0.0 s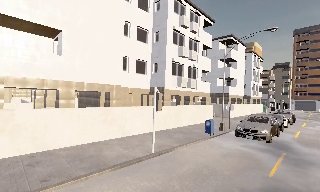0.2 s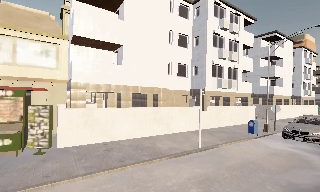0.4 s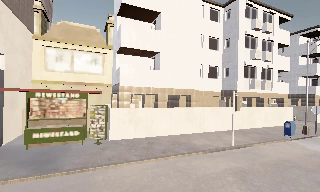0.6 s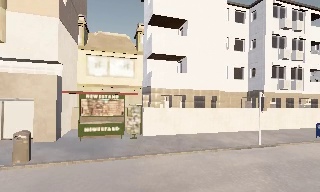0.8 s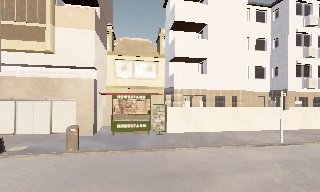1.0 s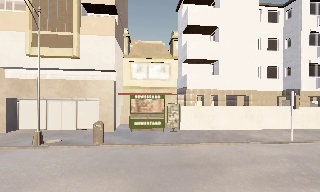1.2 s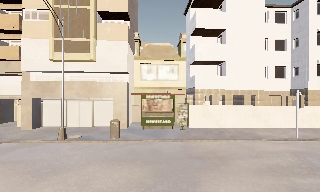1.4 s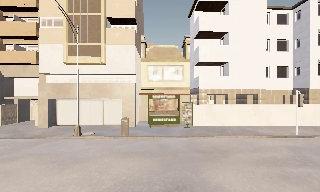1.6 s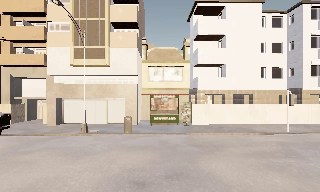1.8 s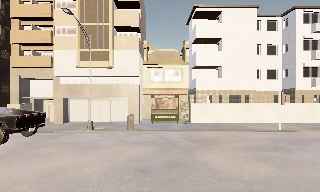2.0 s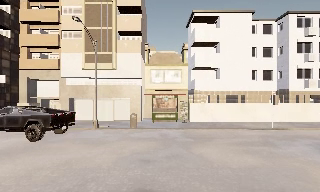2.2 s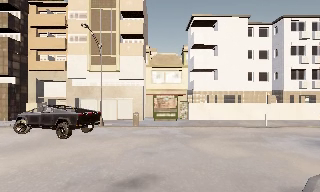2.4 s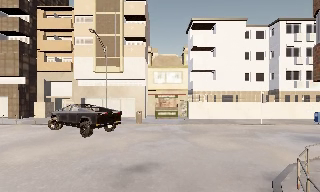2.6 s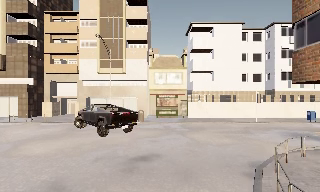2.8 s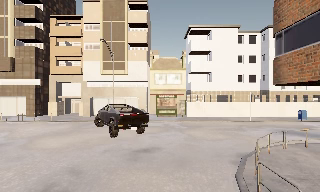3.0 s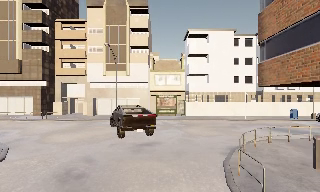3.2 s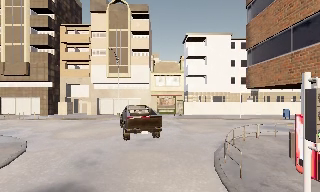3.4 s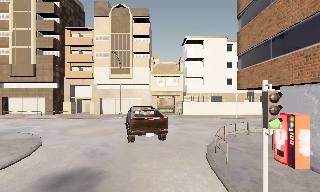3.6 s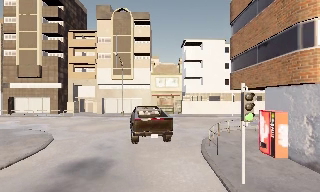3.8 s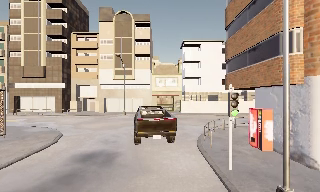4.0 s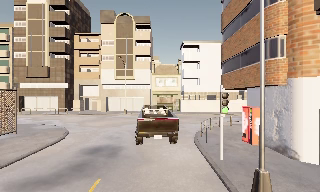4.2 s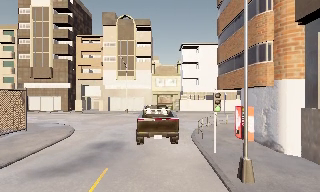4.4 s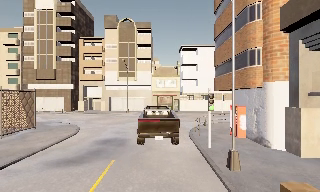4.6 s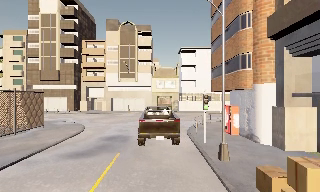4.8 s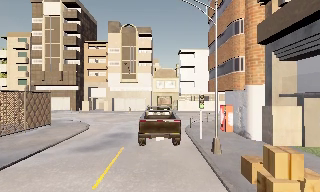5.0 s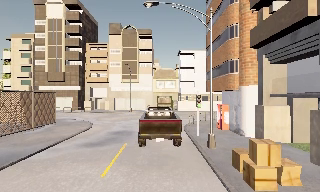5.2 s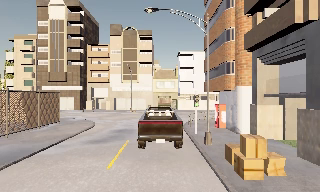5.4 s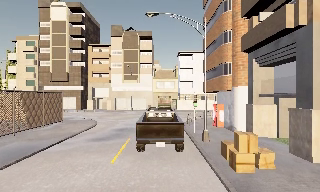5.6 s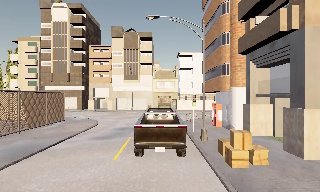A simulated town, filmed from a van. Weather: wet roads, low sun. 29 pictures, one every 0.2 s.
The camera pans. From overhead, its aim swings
counterclockwise.
The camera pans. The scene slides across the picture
to the right.
0.0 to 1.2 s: The camera swings to its left by about 40 degrees, and the scene slides to the right. It travels backward and to its left, about 6 m.
1.2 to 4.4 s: The camera travels backward, about 15 m, so what stands in front gets smaller.
4.4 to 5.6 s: The camera travels backward, about 4 m, so what stands in front gets smaller. It loses speed.
The film runs backward here.
